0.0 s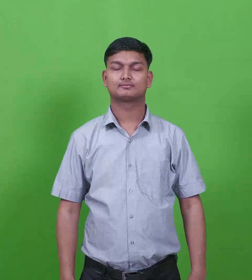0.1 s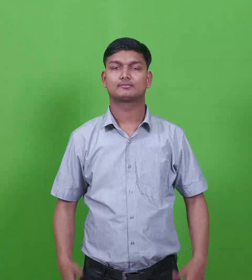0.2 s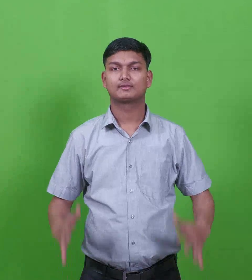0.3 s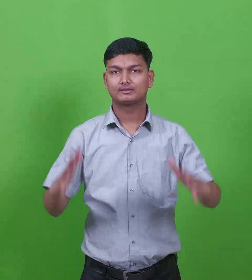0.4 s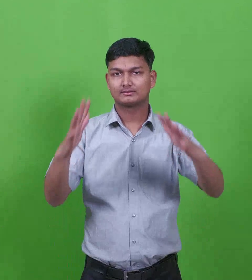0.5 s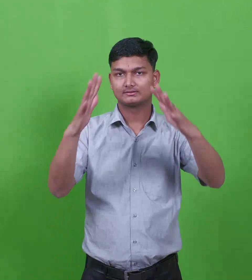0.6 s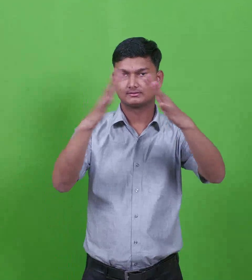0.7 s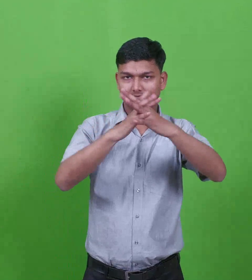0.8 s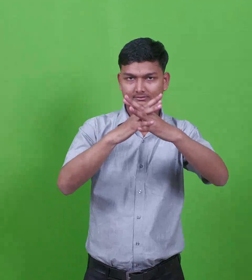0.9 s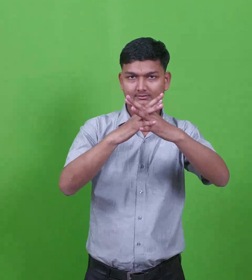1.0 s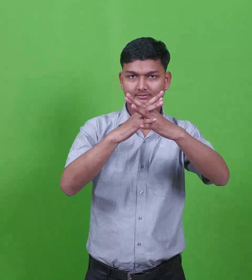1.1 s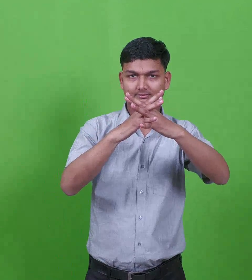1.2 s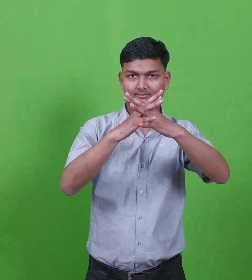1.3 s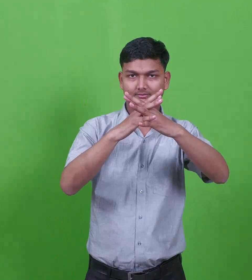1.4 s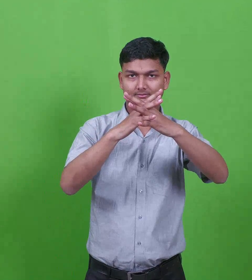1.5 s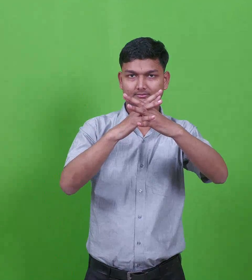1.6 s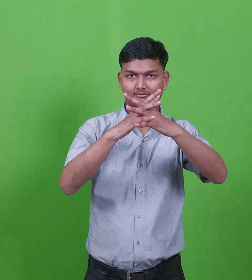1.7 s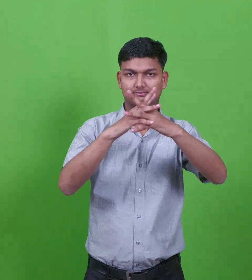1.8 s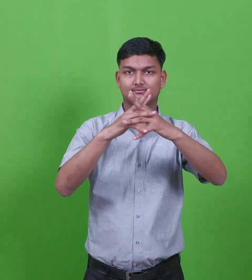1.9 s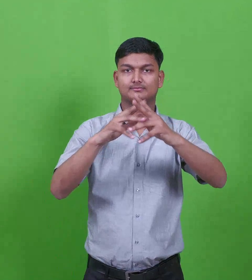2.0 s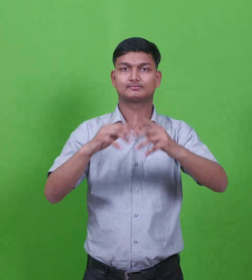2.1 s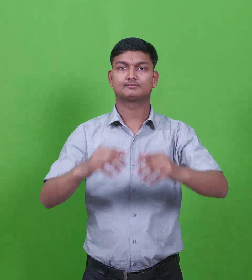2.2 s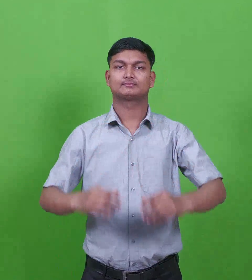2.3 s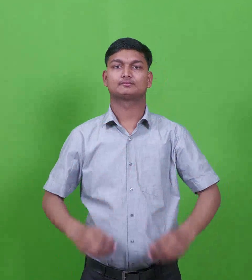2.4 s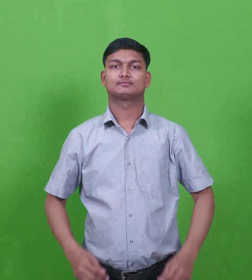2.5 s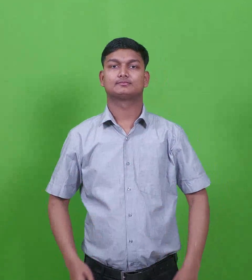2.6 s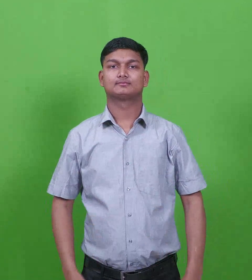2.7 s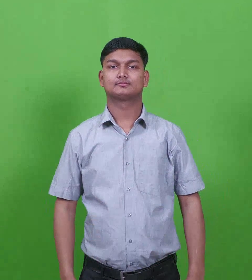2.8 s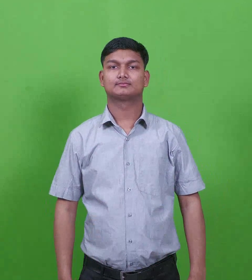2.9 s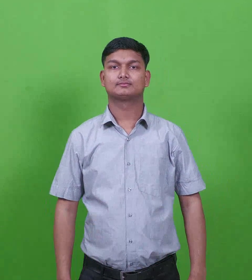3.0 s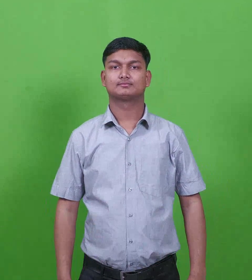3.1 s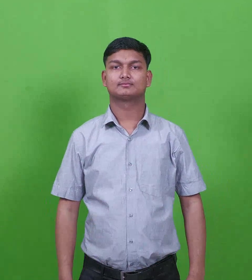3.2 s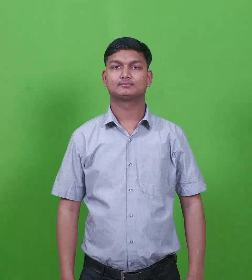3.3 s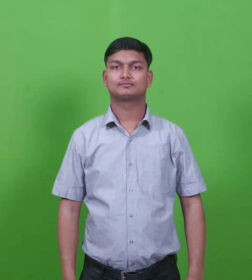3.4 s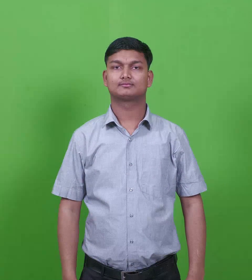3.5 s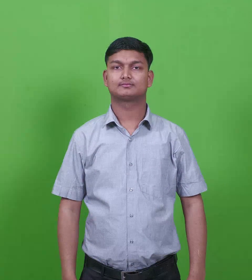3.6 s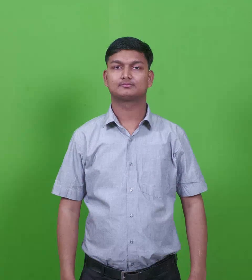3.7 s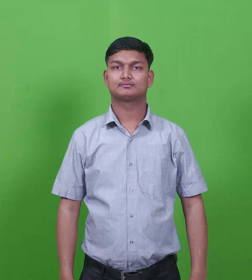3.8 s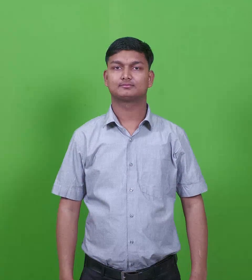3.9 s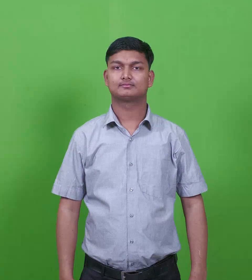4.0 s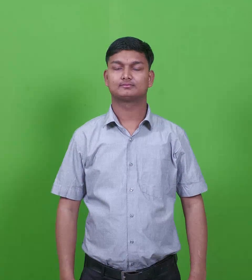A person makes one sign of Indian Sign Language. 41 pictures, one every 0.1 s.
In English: babel
